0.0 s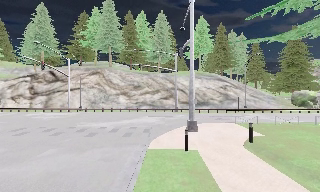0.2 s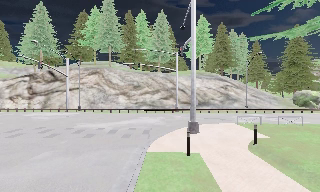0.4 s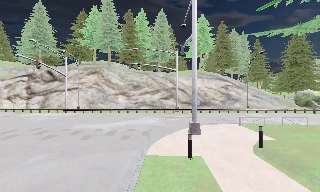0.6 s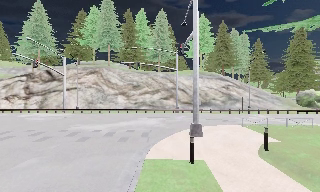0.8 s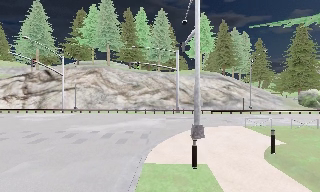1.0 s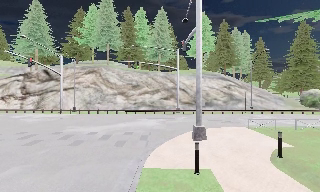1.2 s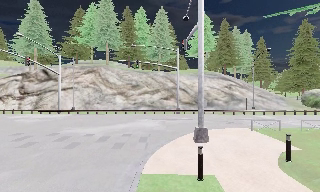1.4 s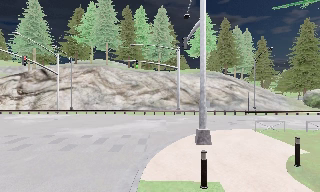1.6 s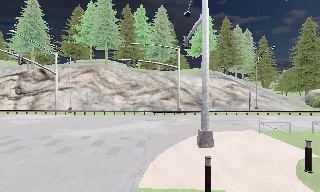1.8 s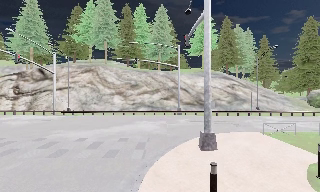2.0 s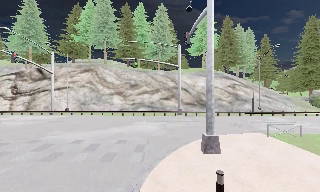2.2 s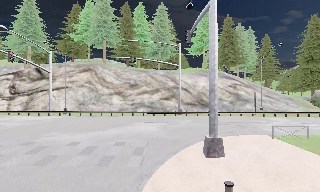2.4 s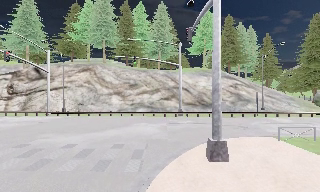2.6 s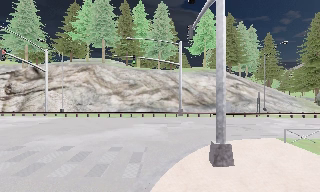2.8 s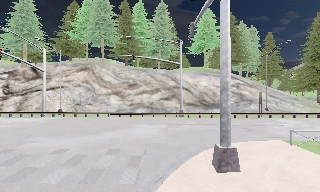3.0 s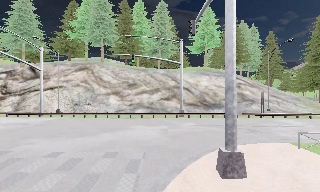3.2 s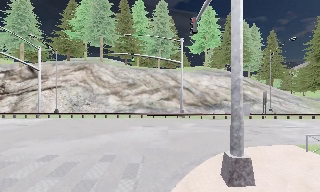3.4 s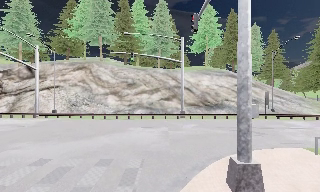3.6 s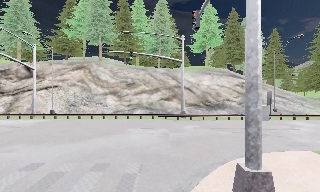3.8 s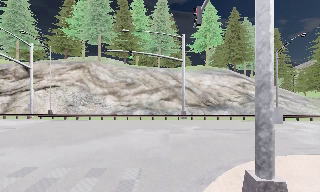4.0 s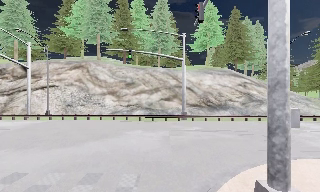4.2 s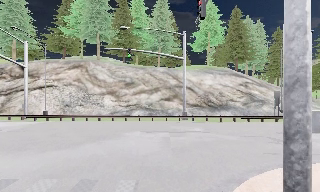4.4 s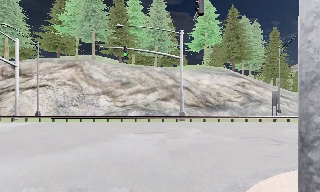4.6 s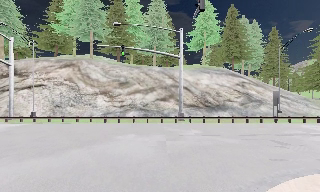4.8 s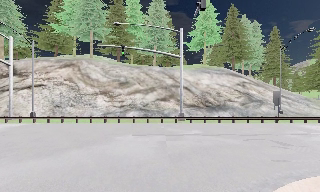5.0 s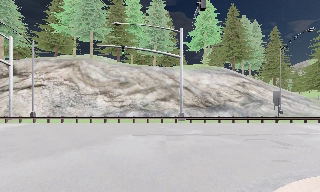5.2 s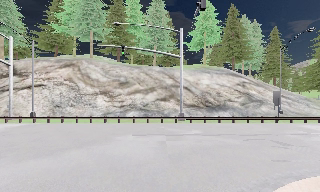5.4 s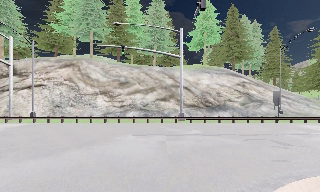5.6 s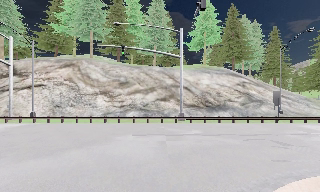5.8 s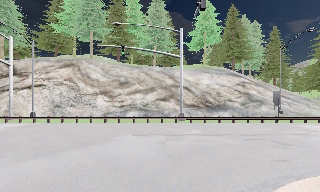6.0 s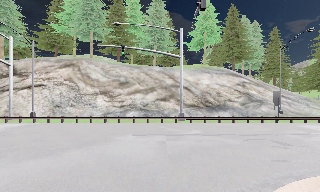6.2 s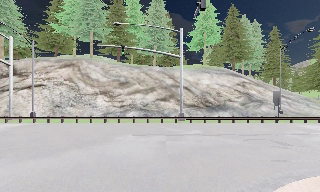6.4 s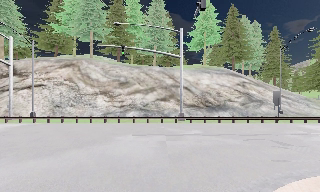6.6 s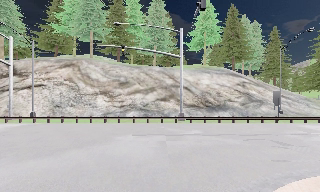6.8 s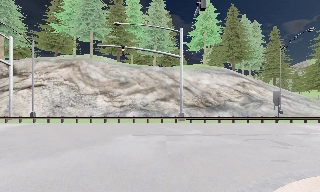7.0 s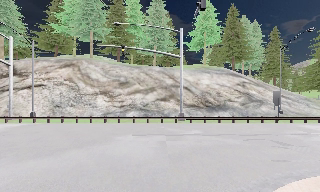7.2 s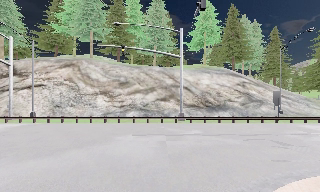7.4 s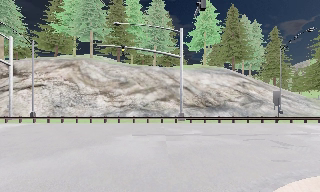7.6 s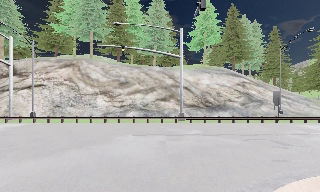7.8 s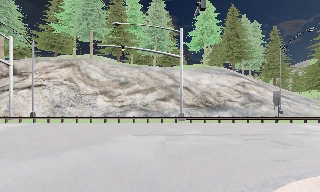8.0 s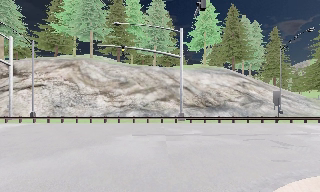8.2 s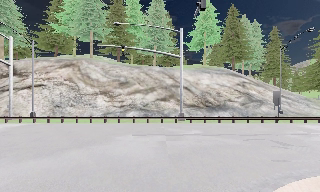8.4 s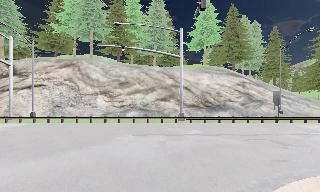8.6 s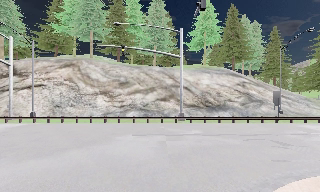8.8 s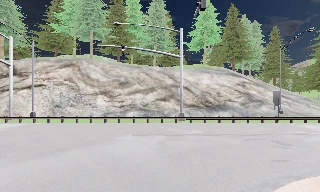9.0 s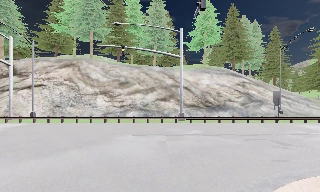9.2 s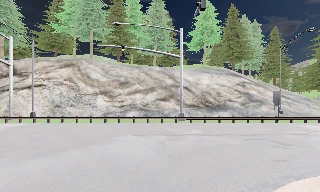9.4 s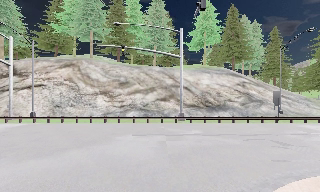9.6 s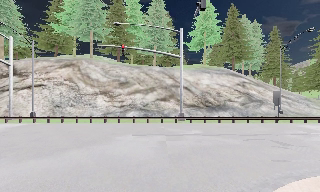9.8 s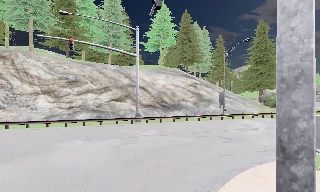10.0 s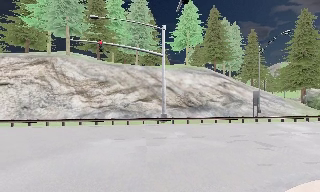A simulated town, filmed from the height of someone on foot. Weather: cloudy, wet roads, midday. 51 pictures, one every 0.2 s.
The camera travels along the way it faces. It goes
forward.
0.0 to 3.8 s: The camera travels forward, about 7 m, so what stands in front looms larger.
3.8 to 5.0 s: The camera travels forward, about 1.5 m, so what stands in front looms larger. It loses speed.
5.0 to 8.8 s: The camera keeps its place and its aim.
8.8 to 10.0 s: The camera travels forward, about 0.5 m, so what stands in front looms larger. It gains speed.
The film runs forward here.
